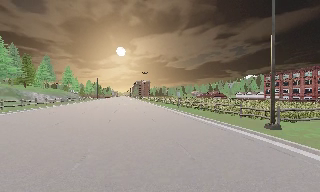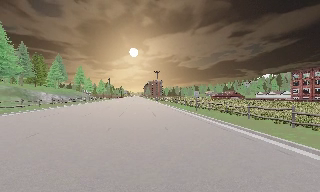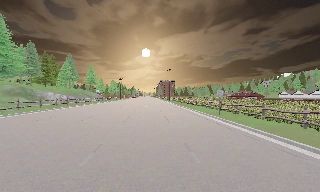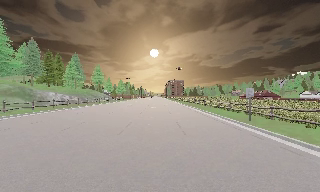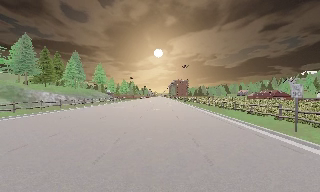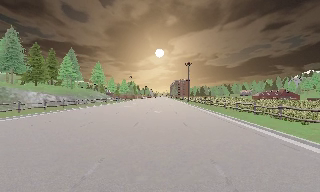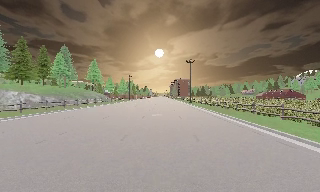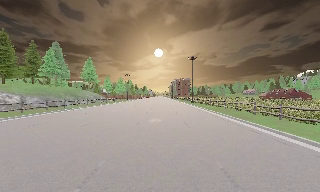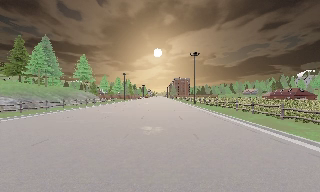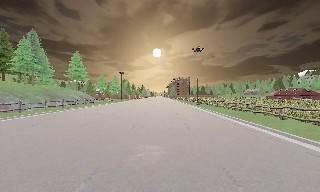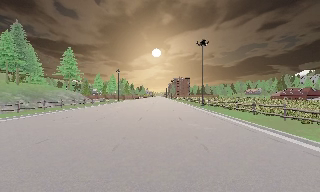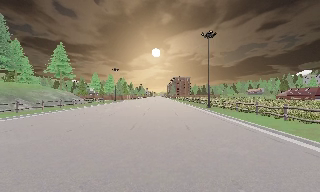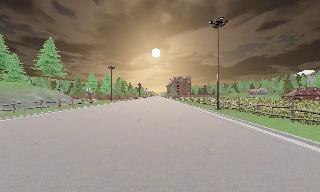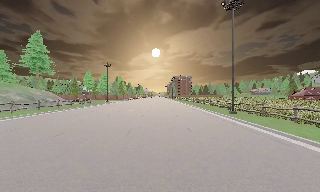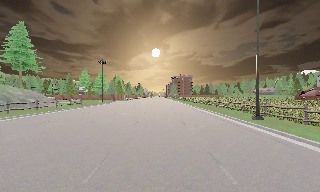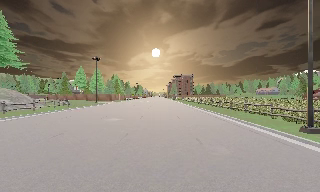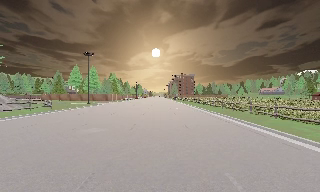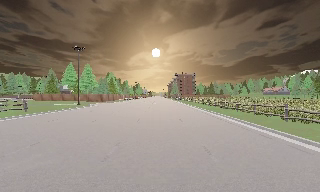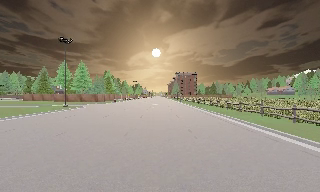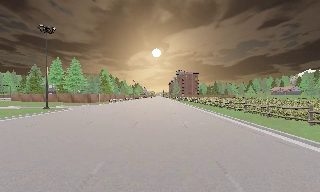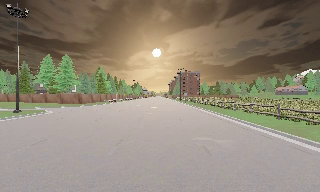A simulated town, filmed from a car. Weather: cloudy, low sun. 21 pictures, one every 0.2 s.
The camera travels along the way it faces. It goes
forward.
0.0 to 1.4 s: The scene slides to the right, as the camera pans about 15 degrees to its left. It travels forward, about 25 m, so what stands in front looms larger.
1.4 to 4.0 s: The camera travels forward, about 55 m, so what stands in front looms larger.
The film runs forward here.
